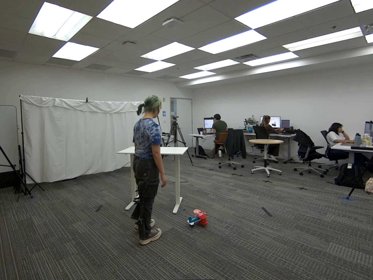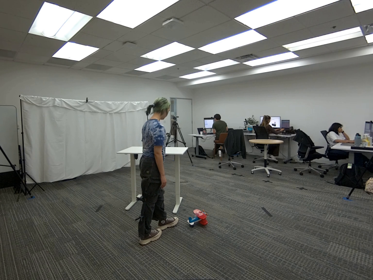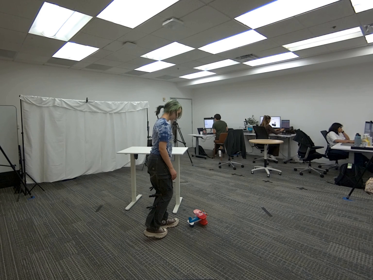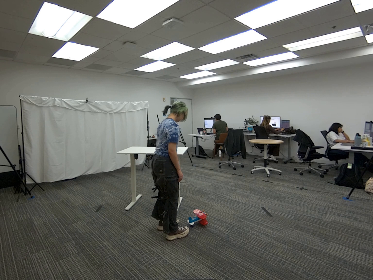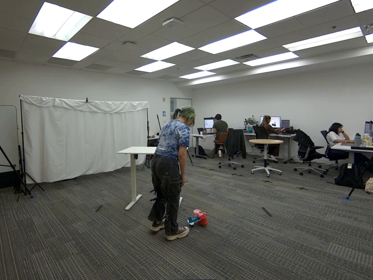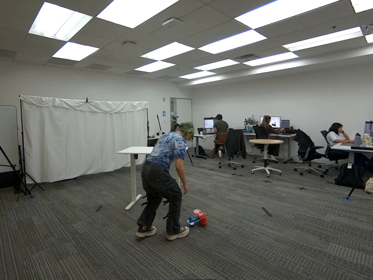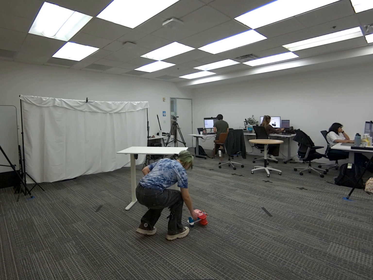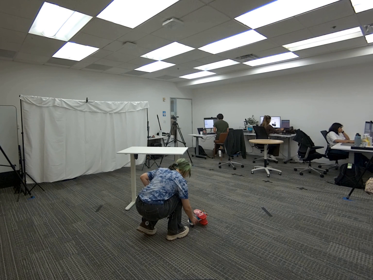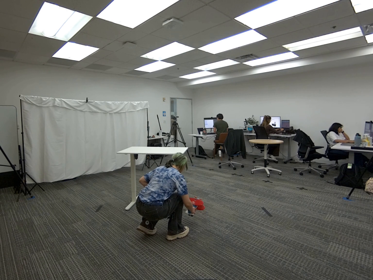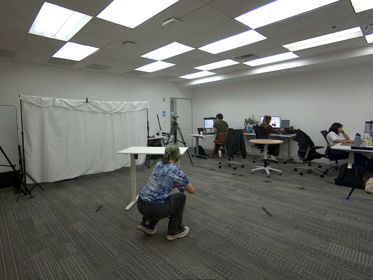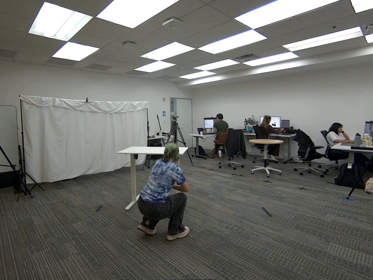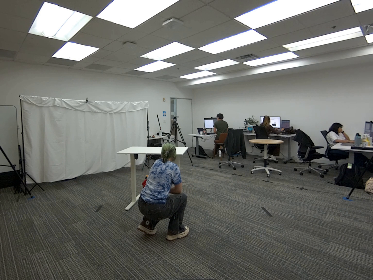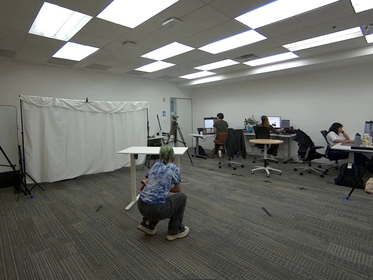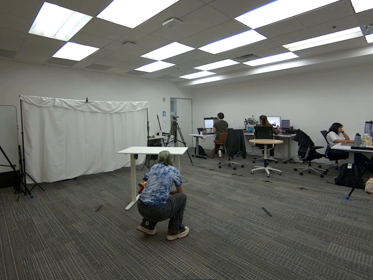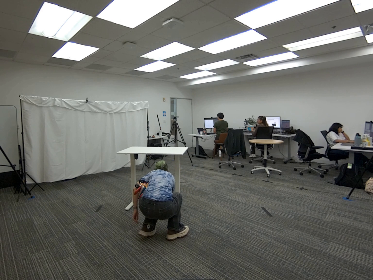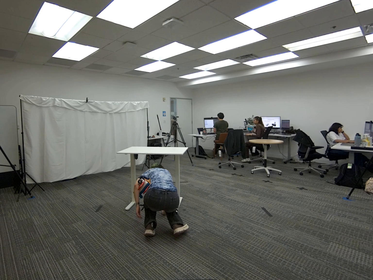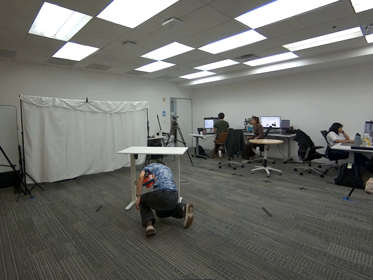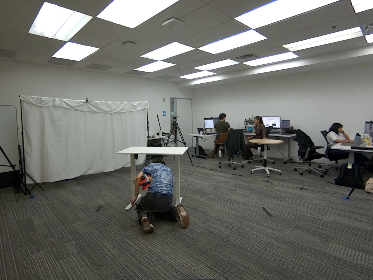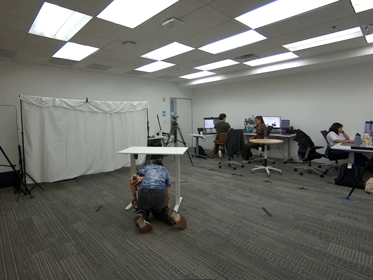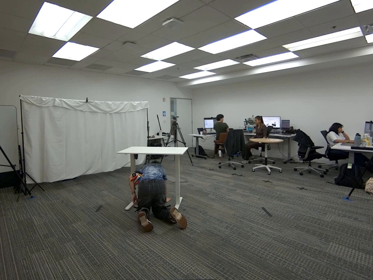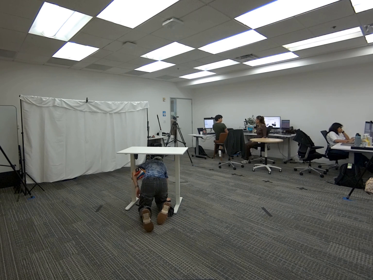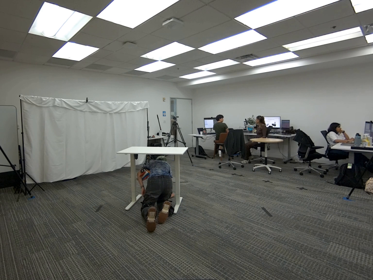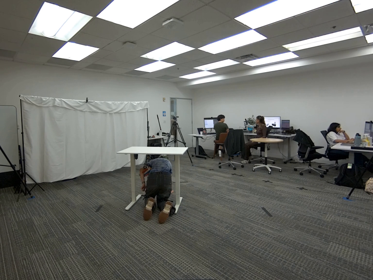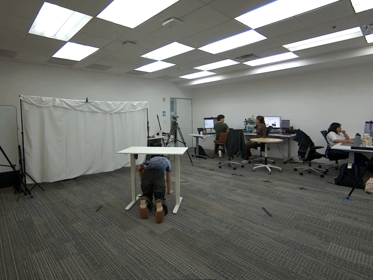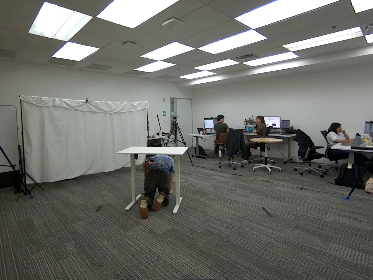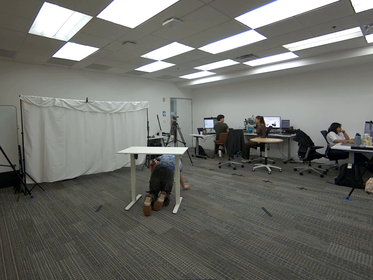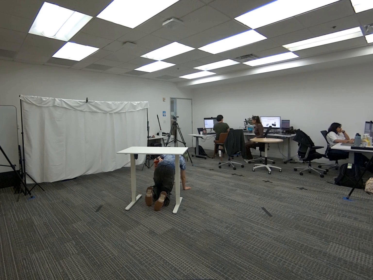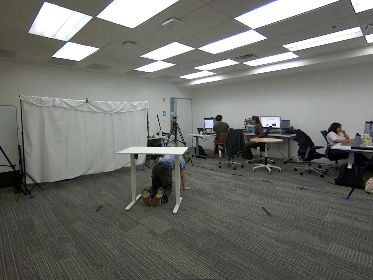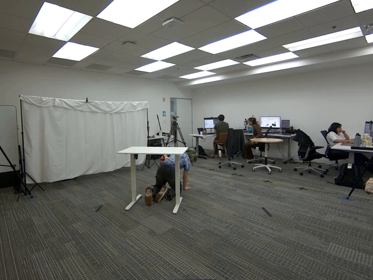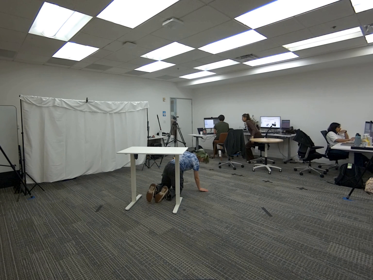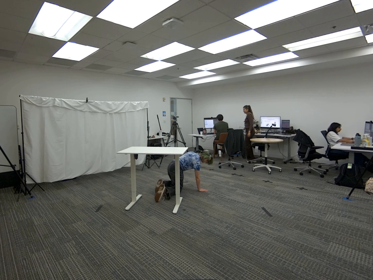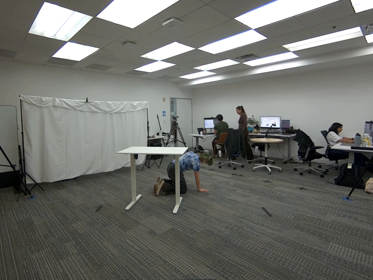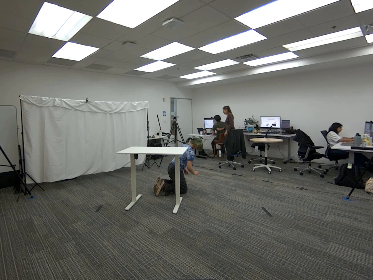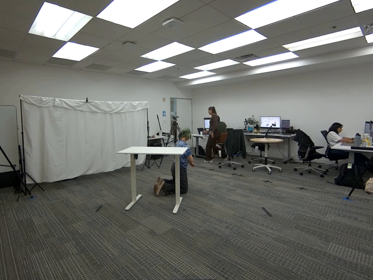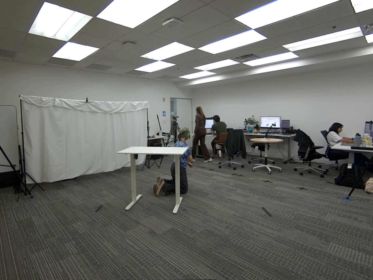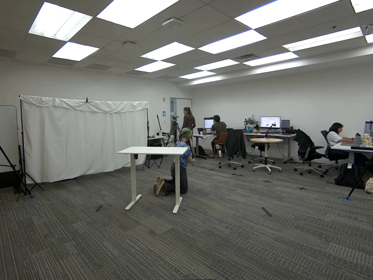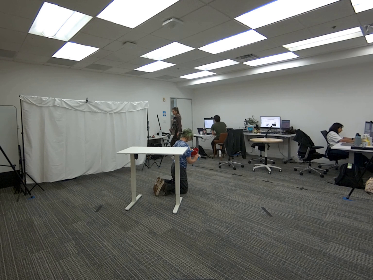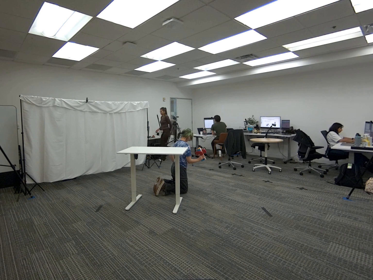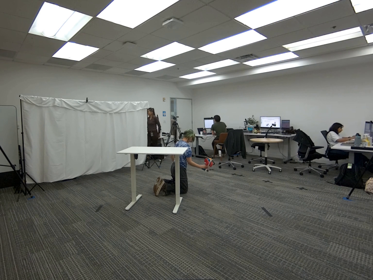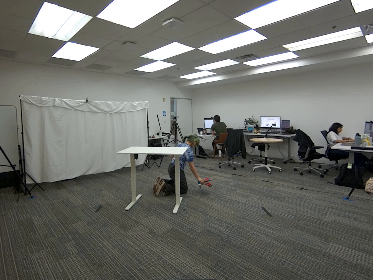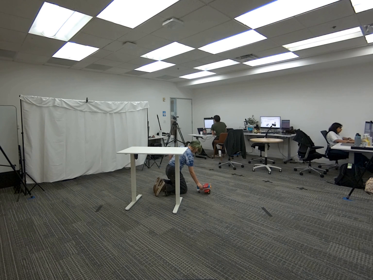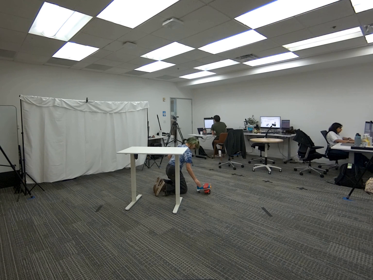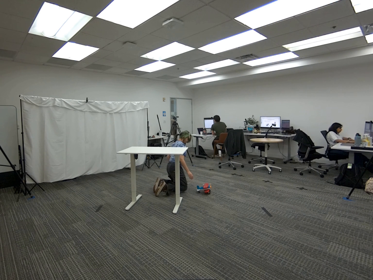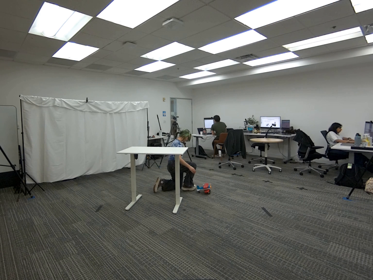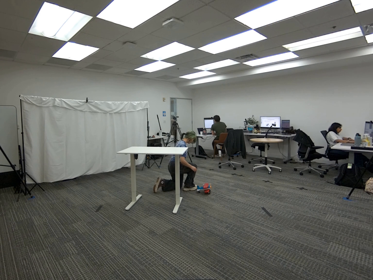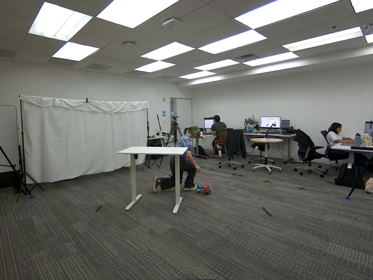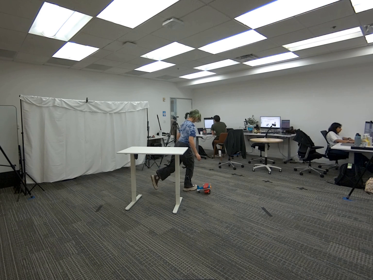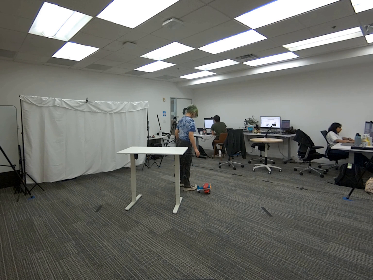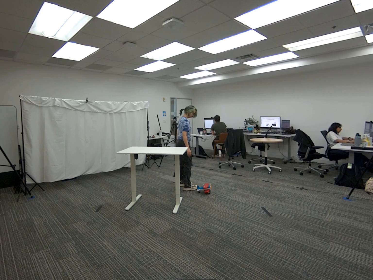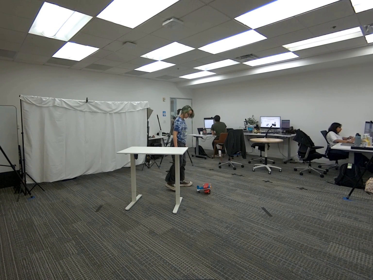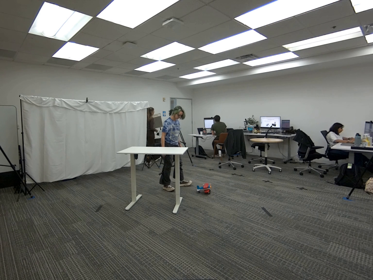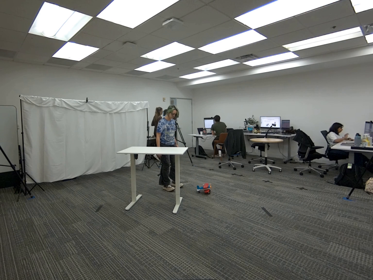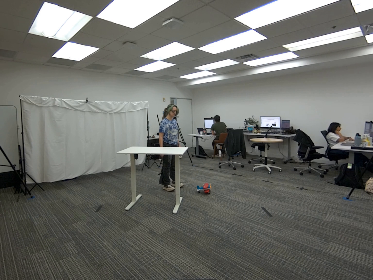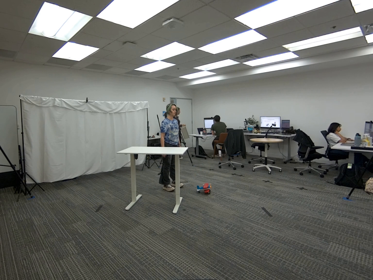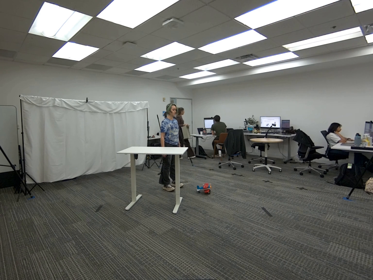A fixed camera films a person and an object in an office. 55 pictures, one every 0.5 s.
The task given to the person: Walk to the airplane on the ground, pick it up with your right hand, tuck it under your left arm, and crawl under and through the desk. Place the airplane back on the ground.
